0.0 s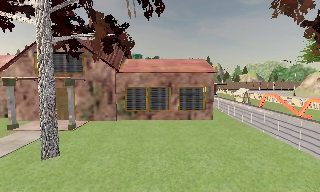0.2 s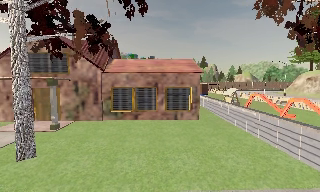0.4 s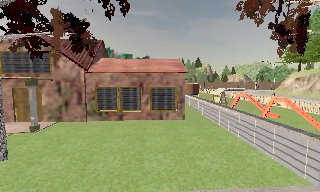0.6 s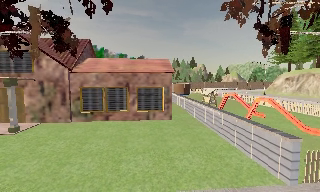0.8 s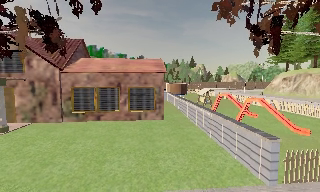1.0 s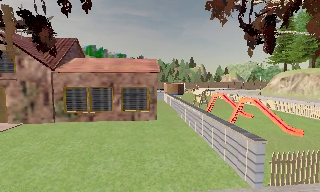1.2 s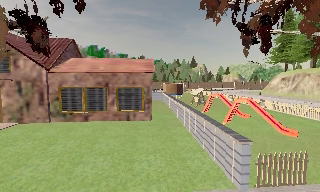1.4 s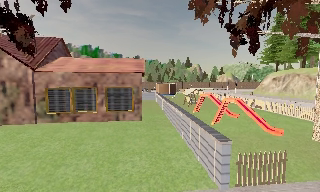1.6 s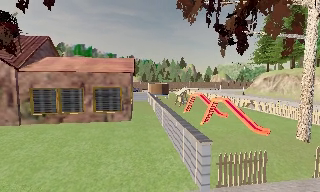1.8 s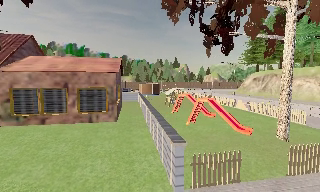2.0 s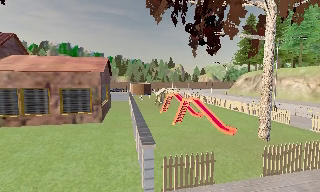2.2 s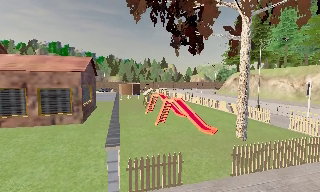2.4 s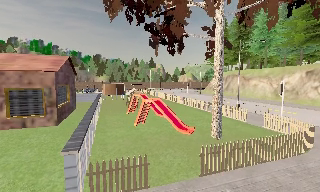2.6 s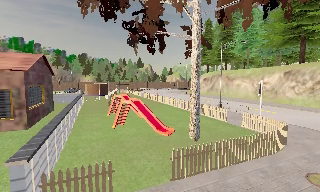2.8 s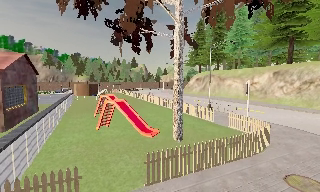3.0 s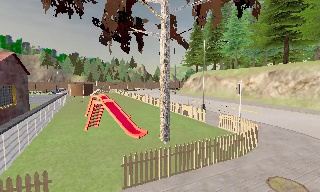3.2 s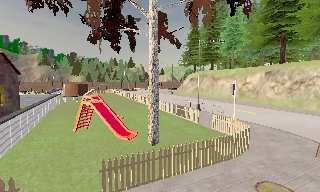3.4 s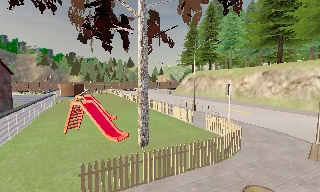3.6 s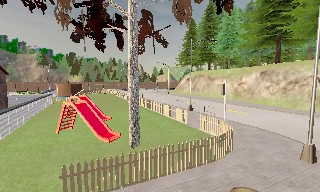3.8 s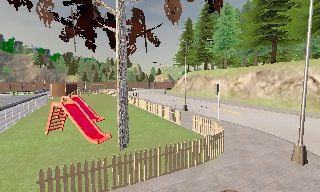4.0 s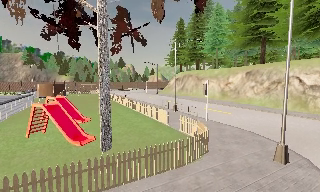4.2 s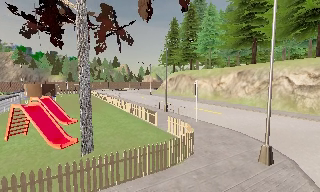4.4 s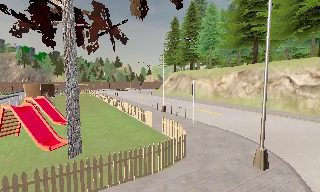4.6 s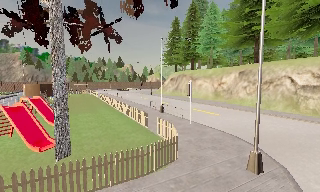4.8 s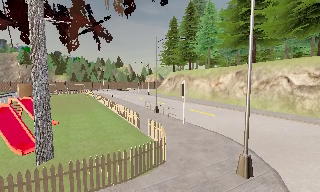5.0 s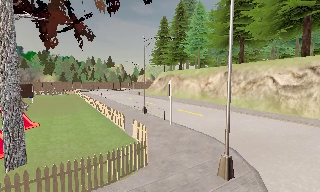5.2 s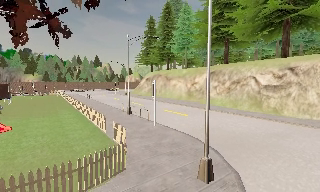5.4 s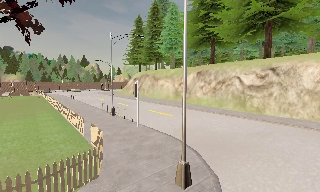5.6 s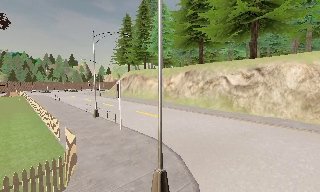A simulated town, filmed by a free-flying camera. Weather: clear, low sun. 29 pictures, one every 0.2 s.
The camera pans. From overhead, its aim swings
clockwise.
The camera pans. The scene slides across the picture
to the left.
0.0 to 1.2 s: The camera travels to its right, about 4 m, so close, fixed things drift to the left.
1.2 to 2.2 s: The camera travels to its right, about 3 m, so close, fixed things drift to the left. It gains speed.
2.2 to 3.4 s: The scene slides to the left, as the camera pans about 10 degrees to its right. It travels to its right, about 3.5 m, so close, fixed things drift to the left.
3.4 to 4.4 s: The camera travels to its right and forward, about 2.5 m, so close, fixed things drift to the left.
4.4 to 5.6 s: The camera swings to its right by about 15 degrees, and the scene slides to the left. It travels to its right and forward, about 3 m, so close, fixed things drift to the left.
The film runs backward here.
